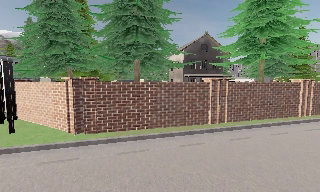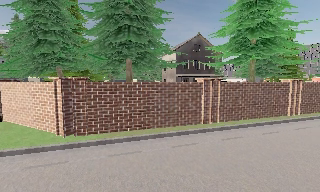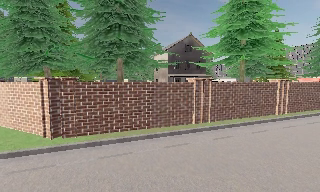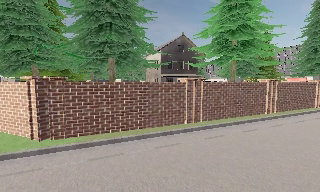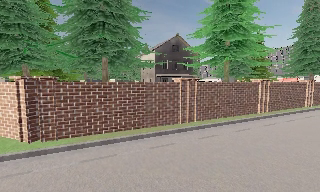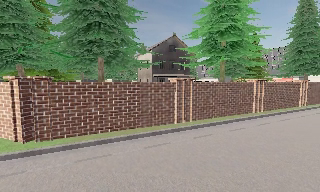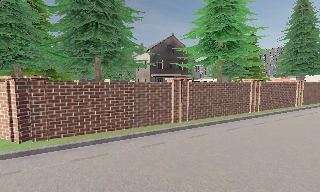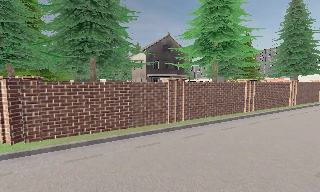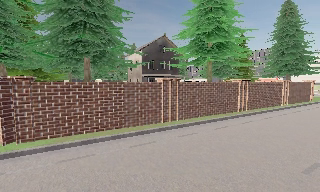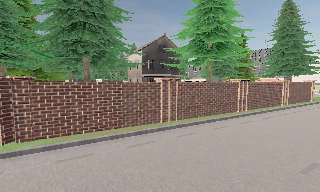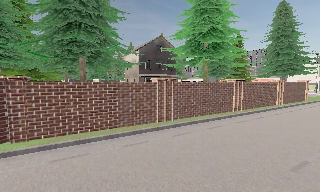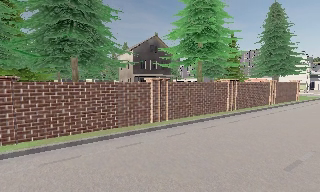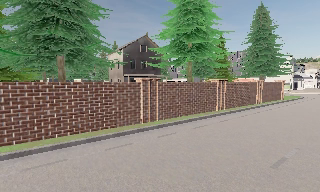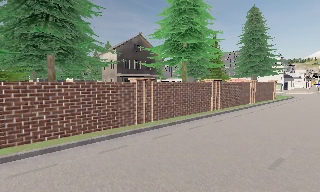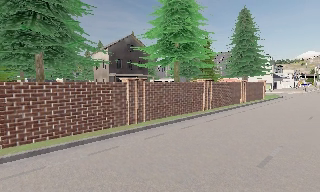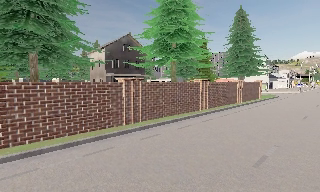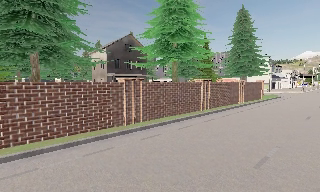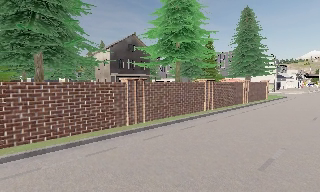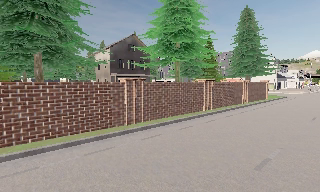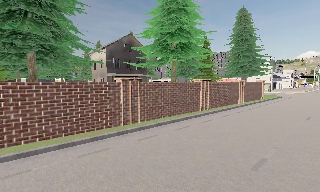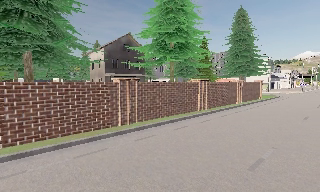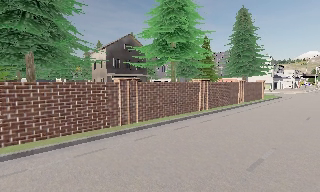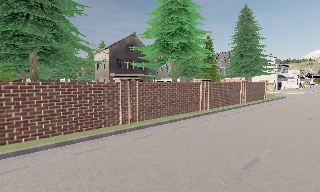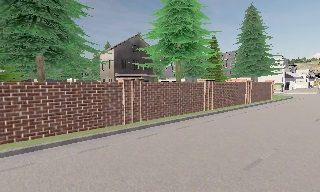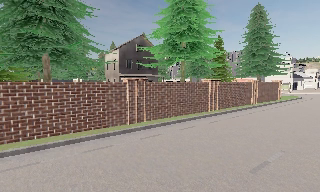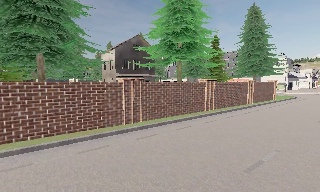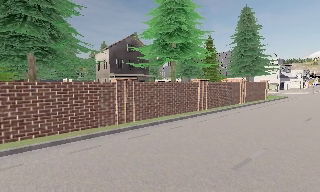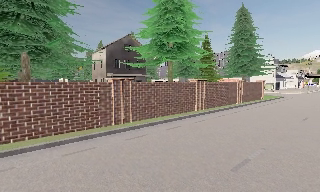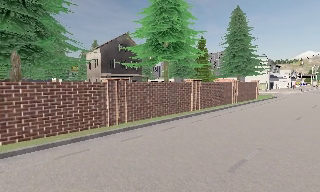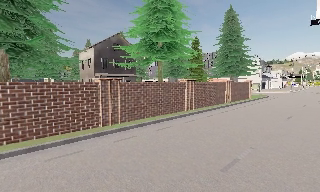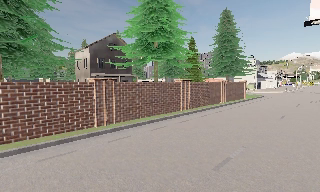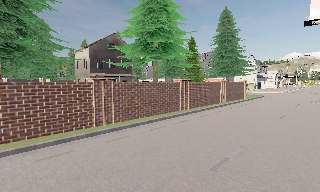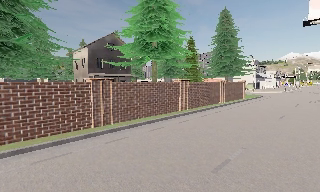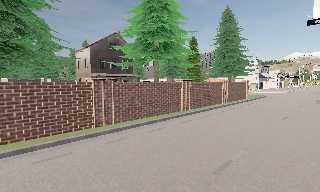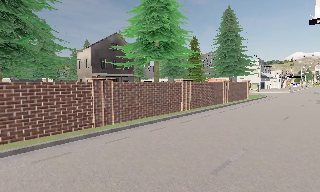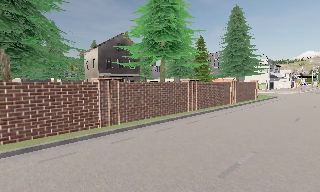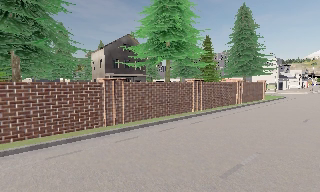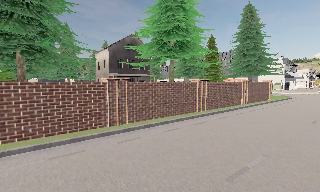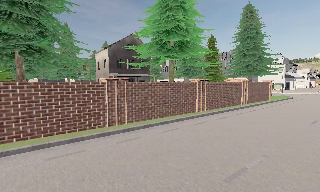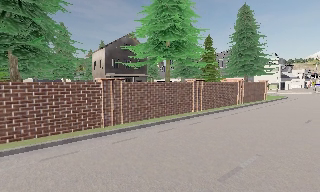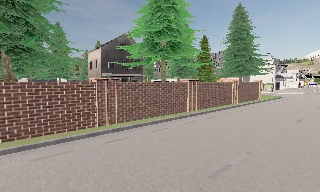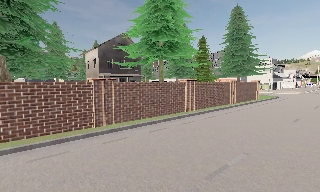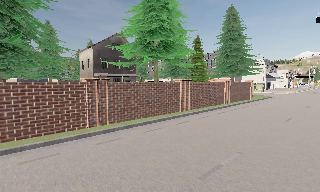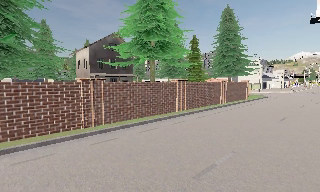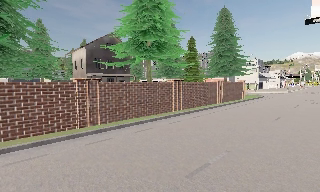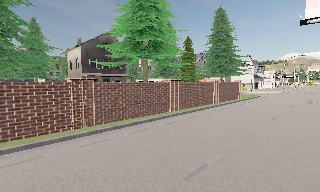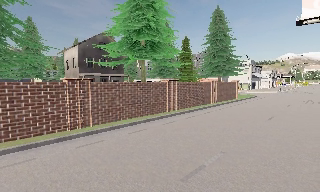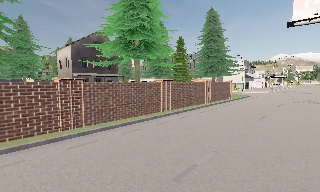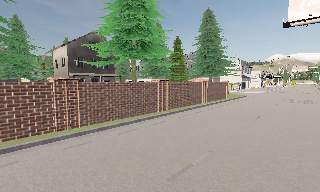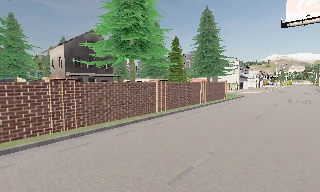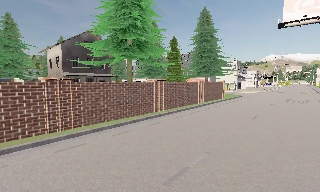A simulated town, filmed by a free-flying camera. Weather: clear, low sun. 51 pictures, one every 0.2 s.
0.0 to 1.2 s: The camera pans to its right, which is clockwise from overhead, by about 10 degrees.
1.2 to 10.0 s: The camera pans to its right, which is clockwise from overhead, by about 20 degrees. It travels to its right and forward, about 2.5 m, so close, fixed things drift to the left.
The film runs forward here.
